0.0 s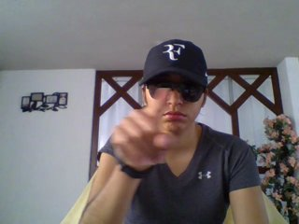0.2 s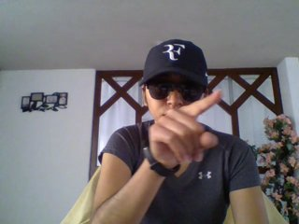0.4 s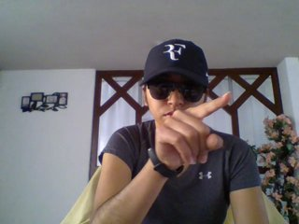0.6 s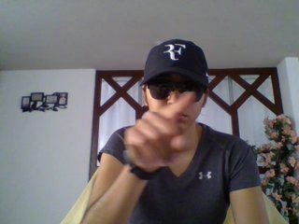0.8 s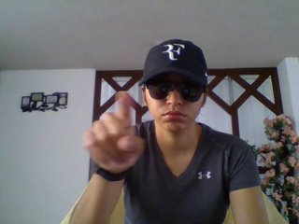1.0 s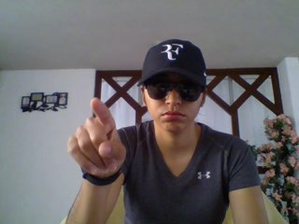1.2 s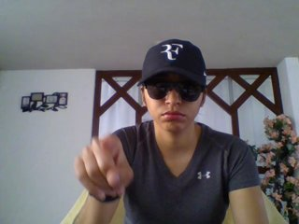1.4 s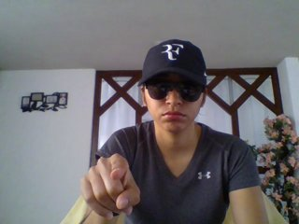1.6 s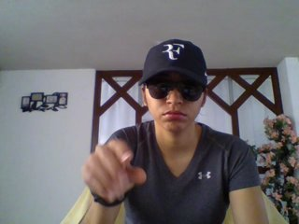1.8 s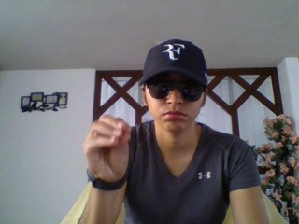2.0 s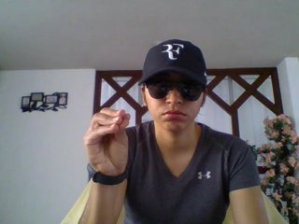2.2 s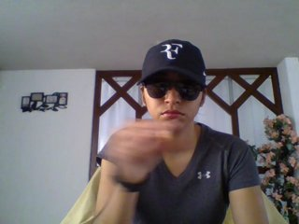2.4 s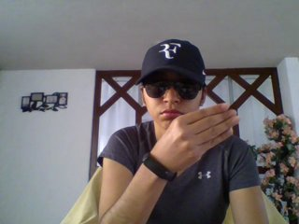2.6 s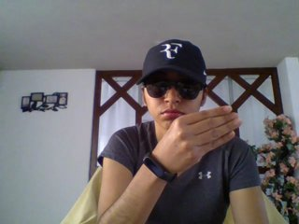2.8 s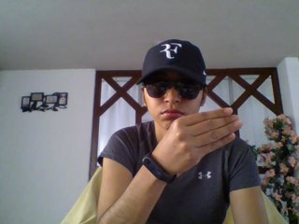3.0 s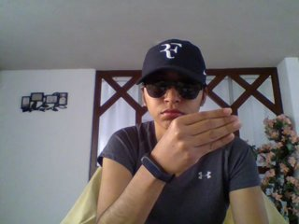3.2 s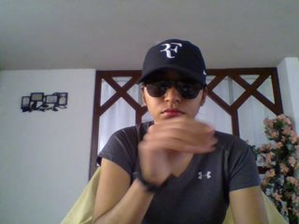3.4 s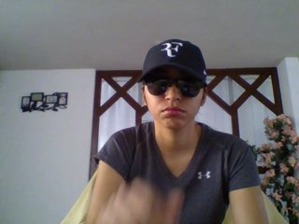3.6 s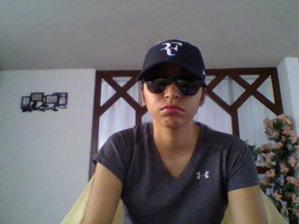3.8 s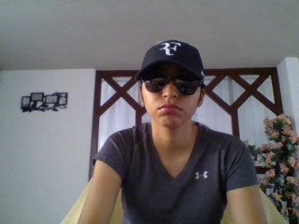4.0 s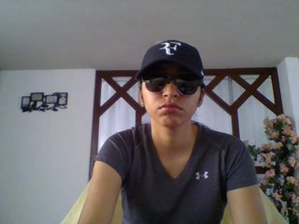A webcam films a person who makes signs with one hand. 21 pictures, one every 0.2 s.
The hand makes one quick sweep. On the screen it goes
to the right.
0.0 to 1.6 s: Pointing with one finger.
1.7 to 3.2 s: On the screen the hand sweeps to the right. The name of the sign: Throw left.
3.3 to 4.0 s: Non-gesture.
